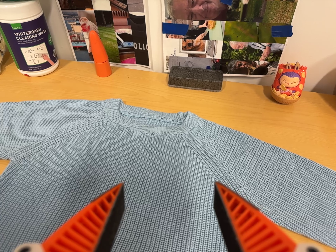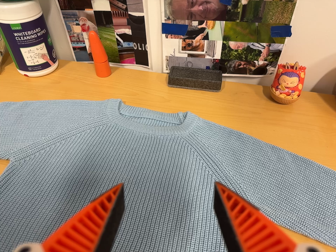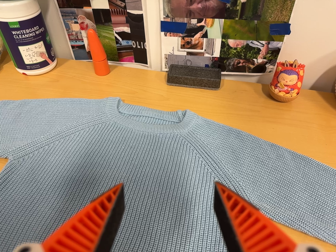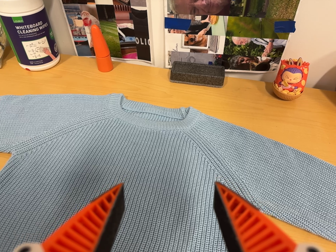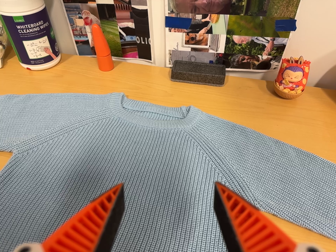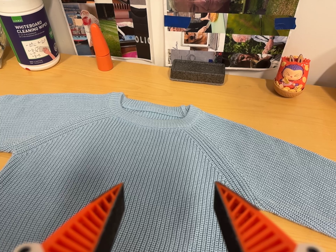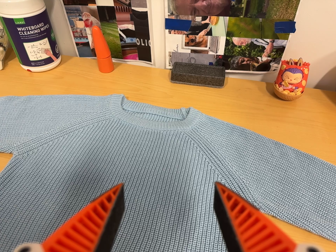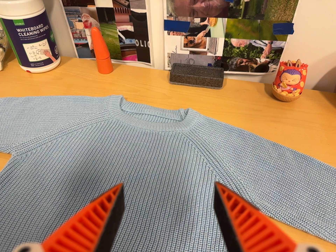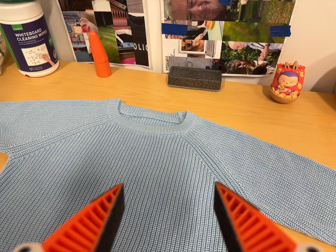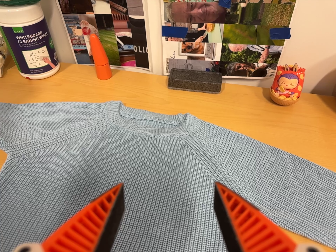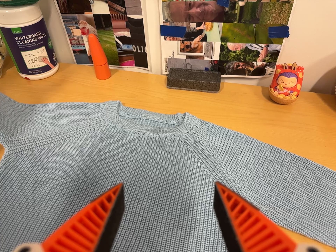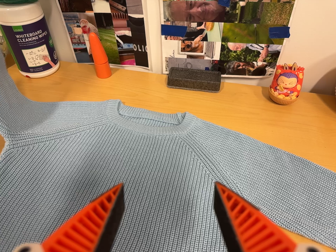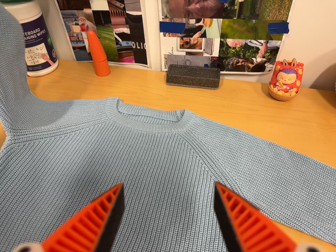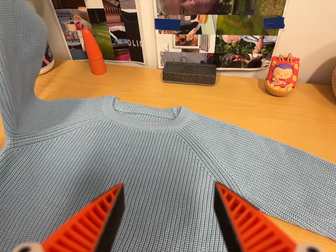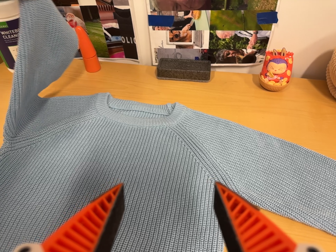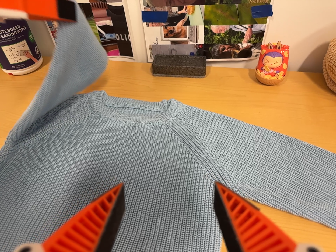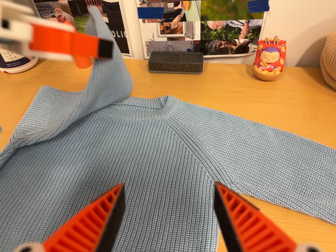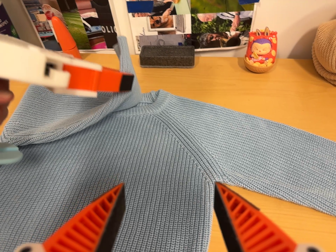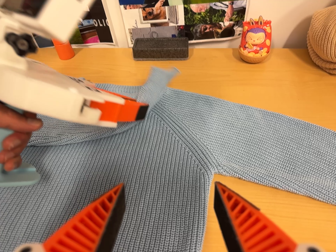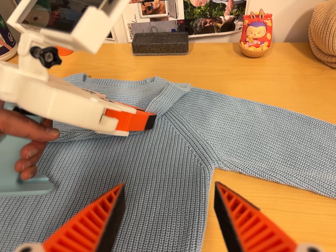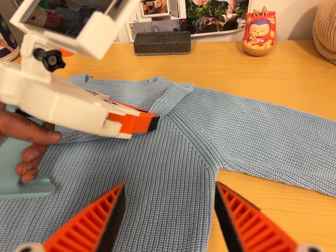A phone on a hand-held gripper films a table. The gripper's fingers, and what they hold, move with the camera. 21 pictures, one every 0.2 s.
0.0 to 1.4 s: The camera keeps its place and its aim.
1.4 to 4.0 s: The camera travels to its right, about 7 cm, so close, fixed things drift to the left. It rolls about its line of sight by about 10 degrees, and the scene rotates counterclockwise.
The film runs forward here.
